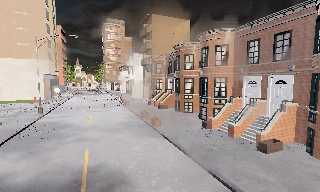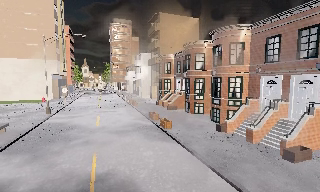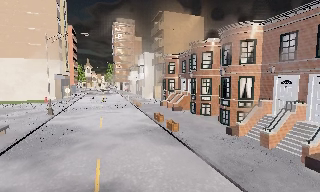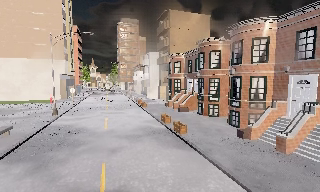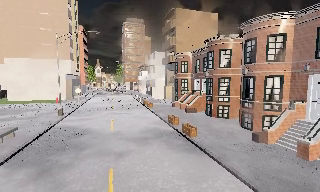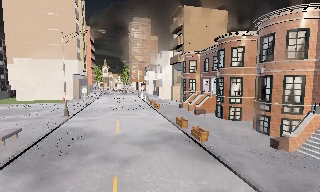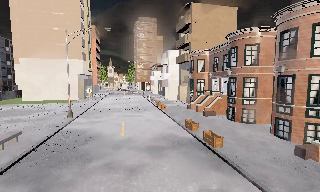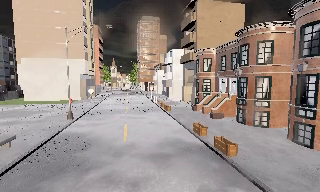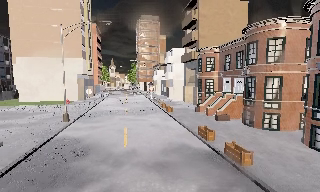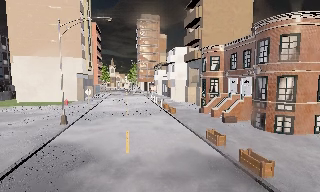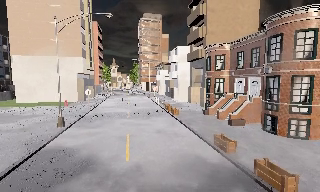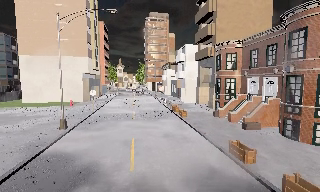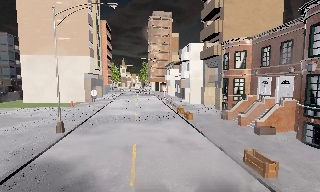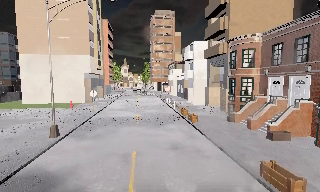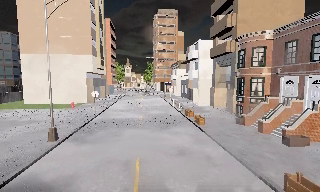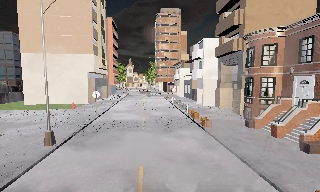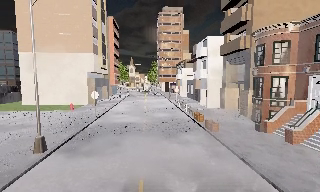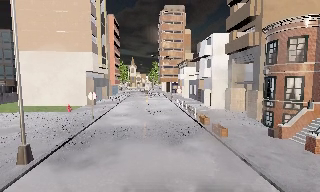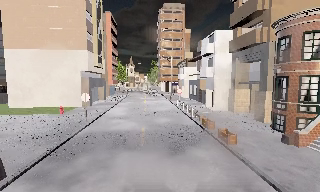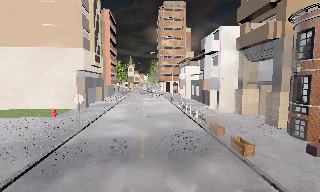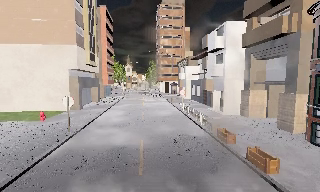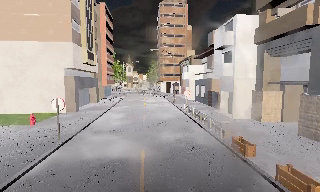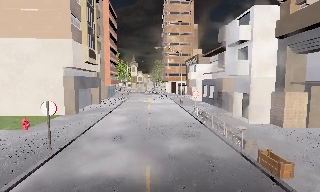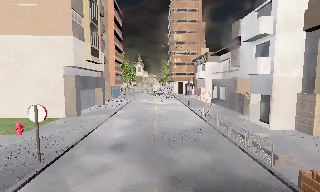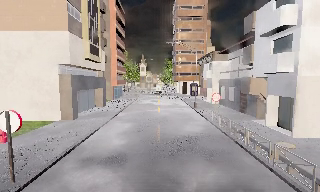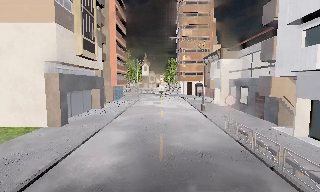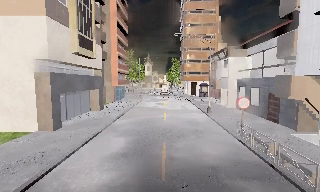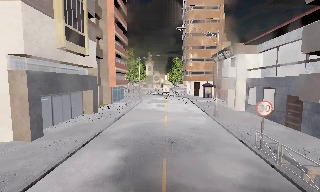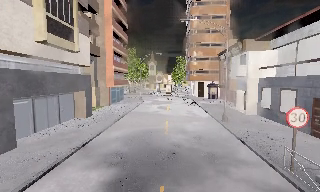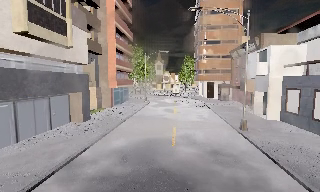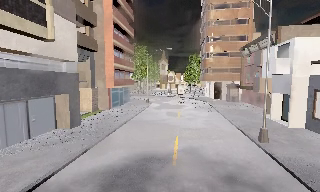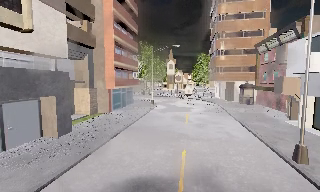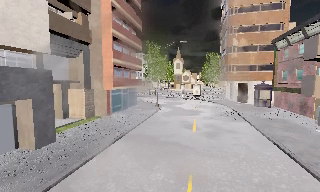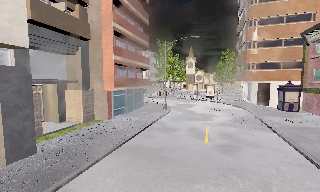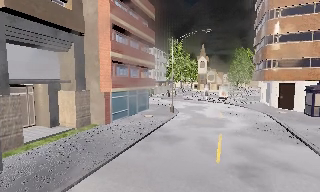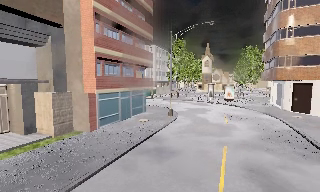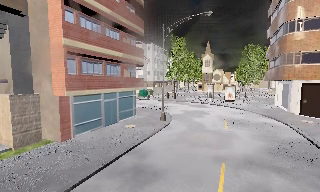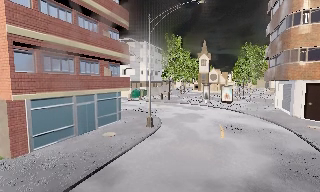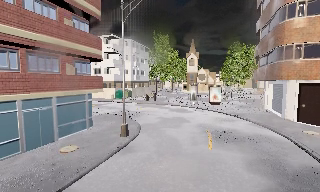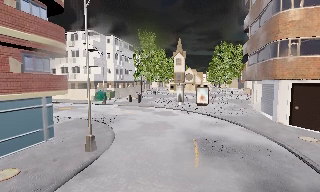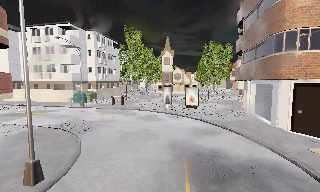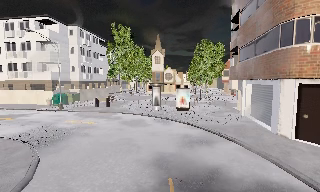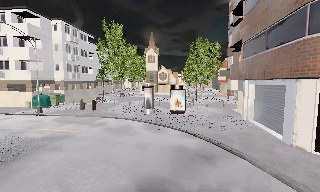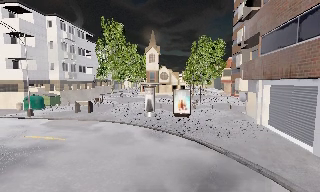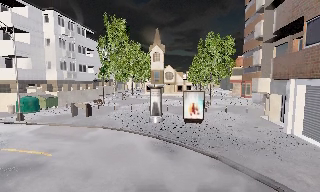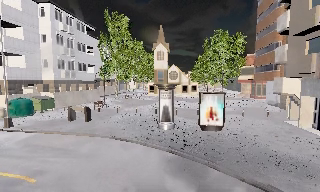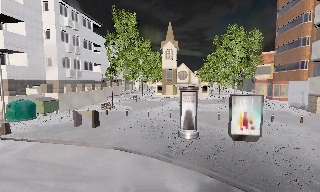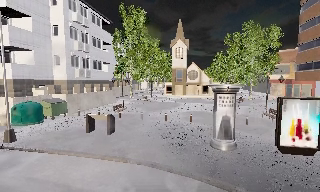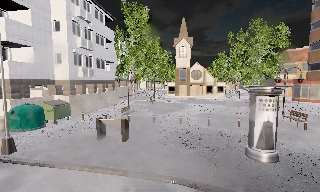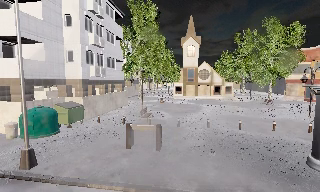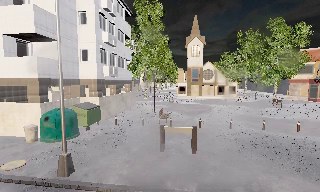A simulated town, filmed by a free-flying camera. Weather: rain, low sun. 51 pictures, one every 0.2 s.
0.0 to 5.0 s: The camera pans to its left, which is counterclockwise from overhead, by about 25 degrees. It travels forward, about 25 m, so what stands in front looms larger. It gains speed.
5.0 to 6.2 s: The camera pans to its left, which is counterclockwise from overhead, by about 10 degrees. It travels forward, about 11 m, so what stands in front looms larger.
6.2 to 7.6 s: The camera travels forward, about 13 m, so what stands in front looms larger.
7.6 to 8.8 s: The scene slides to the left, as the camera pans about 10 degrees to its right. It travels forward, about 11 m, so what stands in front looms larger.
8.8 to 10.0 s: The camera travels forward and to its left, about 10 m, so what stands in front looms larger.
The film runs backward here.
